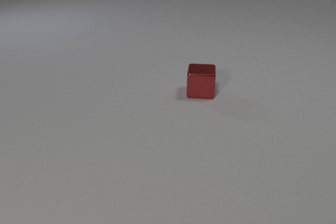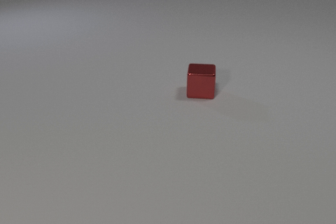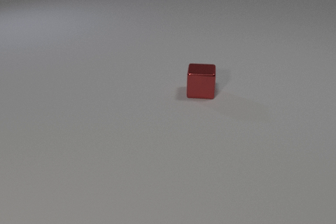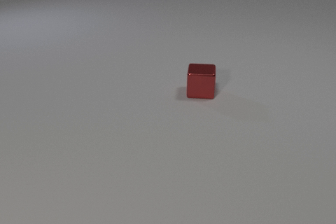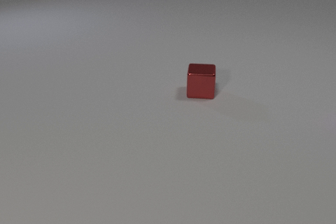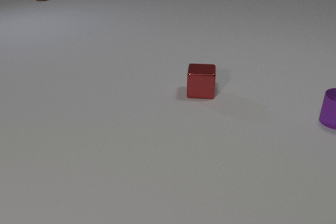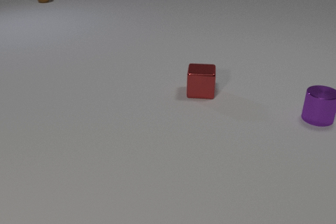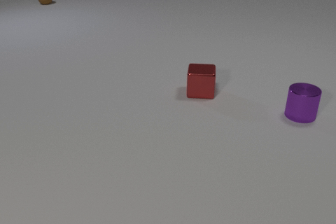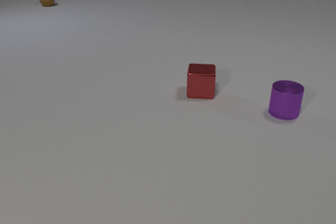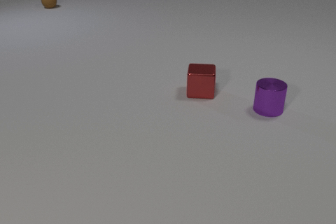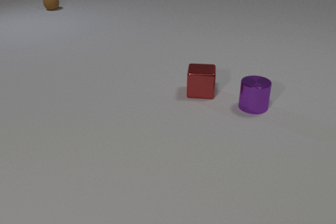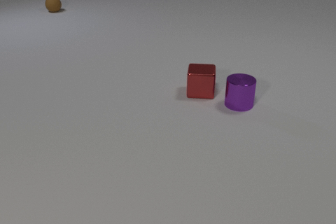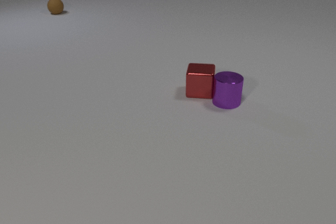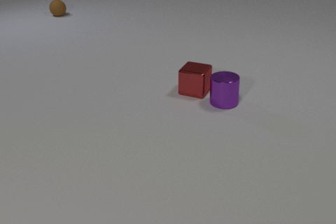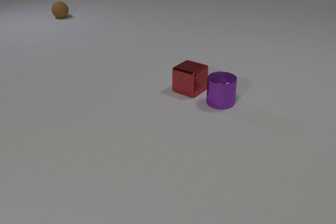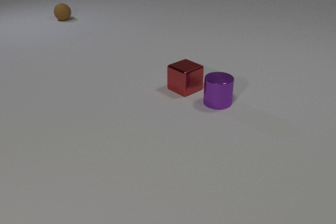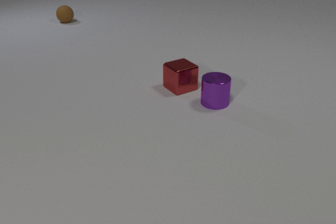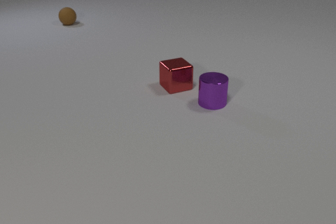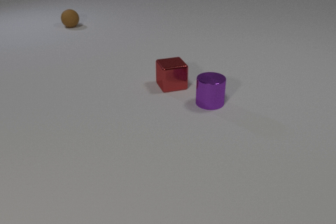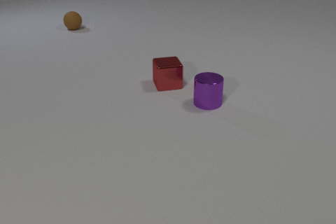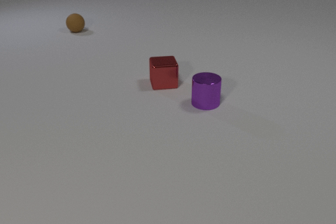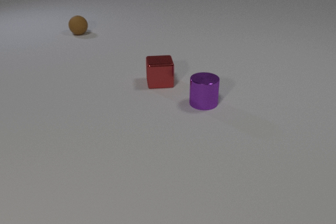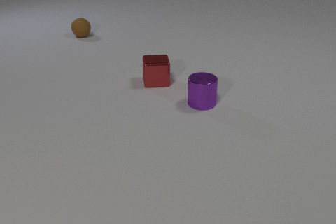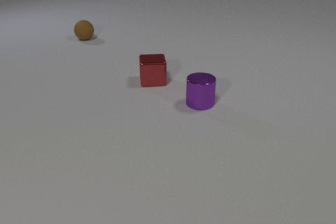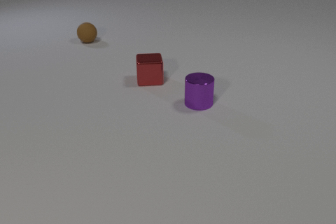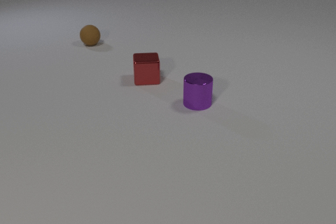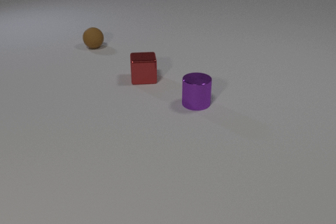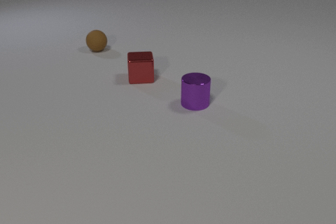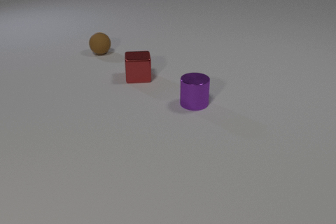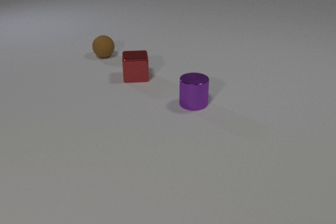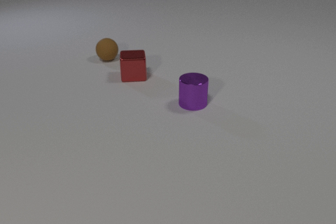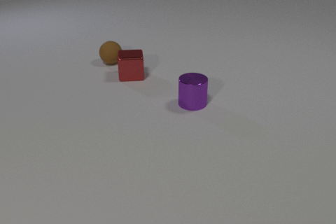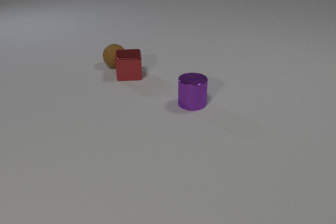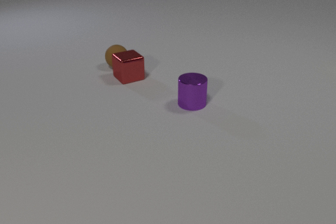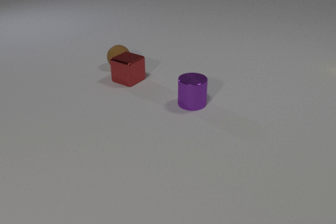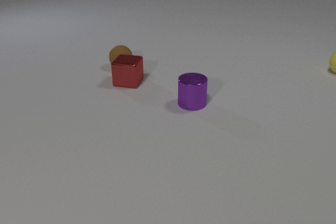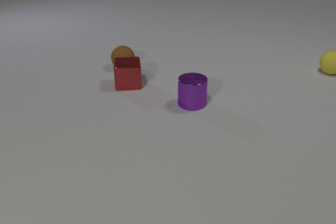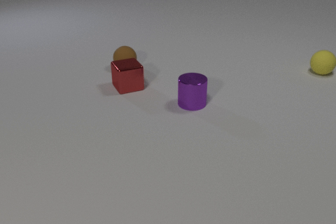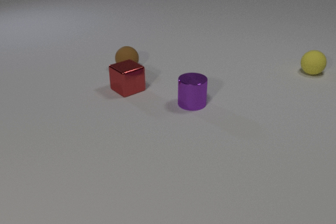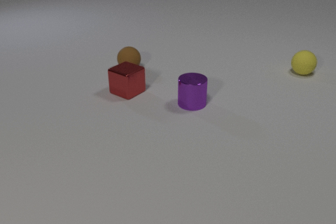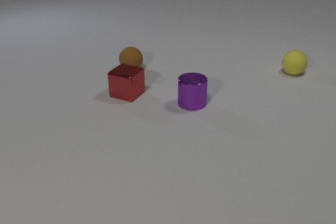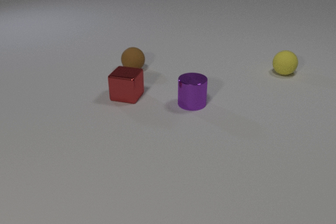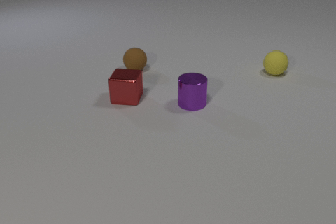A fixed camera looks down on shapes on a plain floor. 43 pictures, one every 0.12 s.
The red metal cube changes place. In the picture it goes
to the left.
The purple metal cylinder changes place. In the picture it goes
to the left.
0.00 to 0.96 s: The purple metal cylinder comes in at the right edge, slides to the left. The brown rubber sphere comes in at the top edge, rolls toward the camera.
0.96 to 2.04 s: The purple metal cylinder slides to the left. The red metal cube slides to the left and away from the camera, spins so that its near face slides to the left, clockwise seen from above. The brown rubber sphere rolls toward the camera. The purple metal cylinder and the red metal cube collide.
2.04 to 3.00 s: The purple metal cylinder slides to the left. The red metal cube slides to the left and away from the camera. The brown rubber sphere rolls toward the camera.
3.00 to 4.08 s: The red metal cube slides to the left, spins counterclockwise seen from above by about 45 degrees, its near face sliding to the right. The brown rubber sphere rolls toward the camera and to the right. The red metal cube and the brown rubber sphere collide.
4.08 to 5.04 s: The red metal cube slides toward the camera, spins so that its near face slides to the right, counterclockwise seen from above. The brown rubber sphere rolls to the right and toward the camera. The yellow rubber sphere comes in at the right edge, rolls to the left and toward the camera.
What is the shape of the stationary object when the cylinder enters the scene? cube.
What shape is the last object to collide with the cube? sphere.
What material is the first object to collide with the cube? metal.
